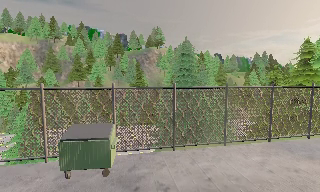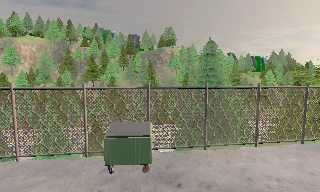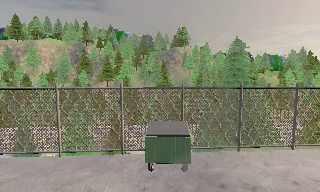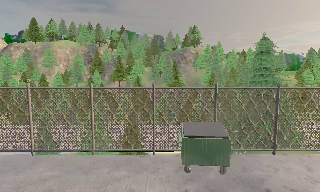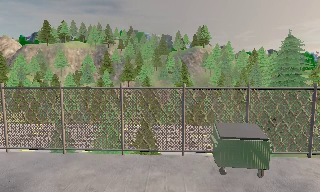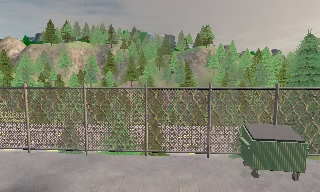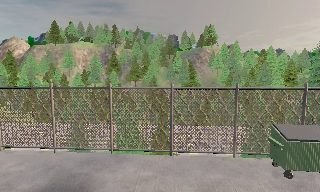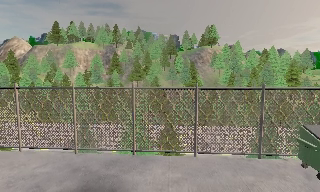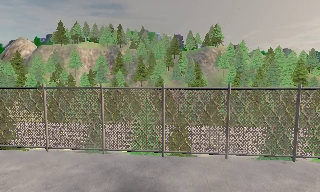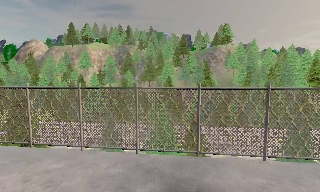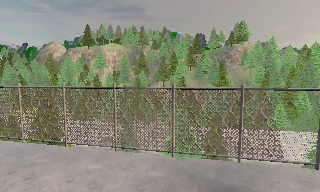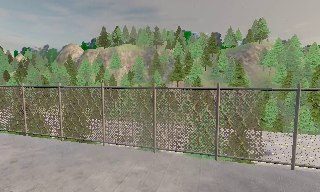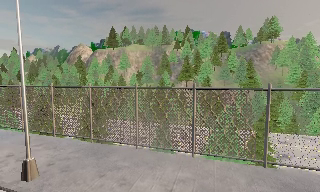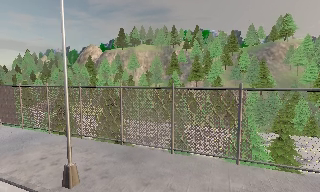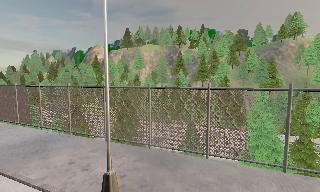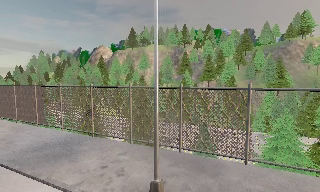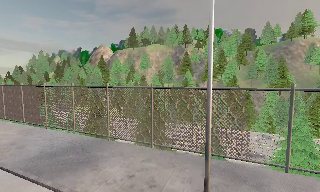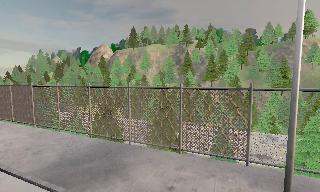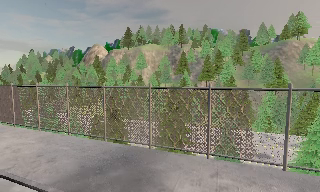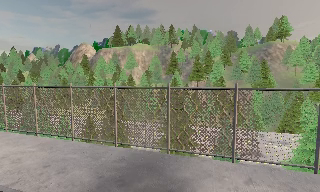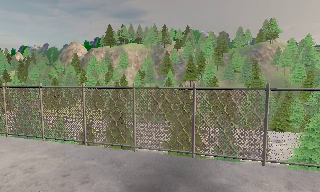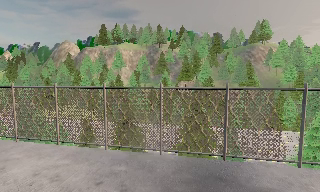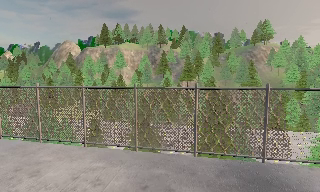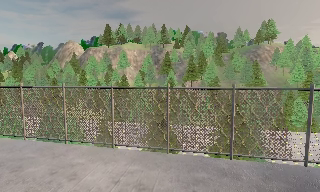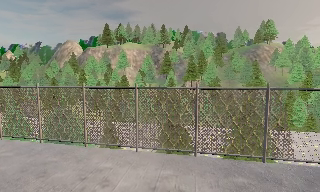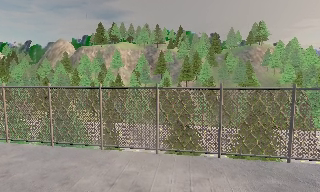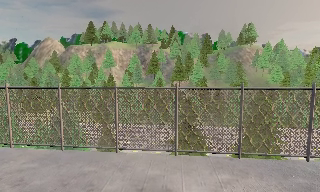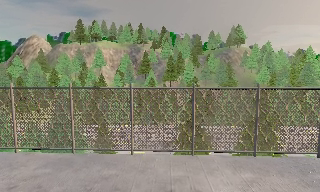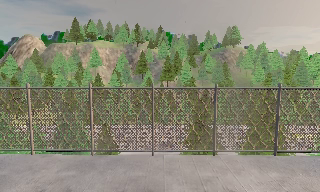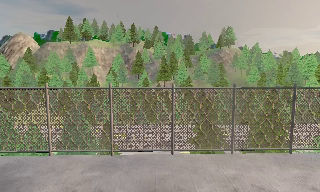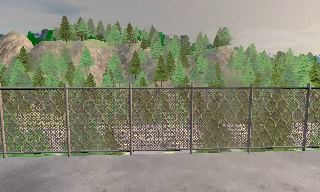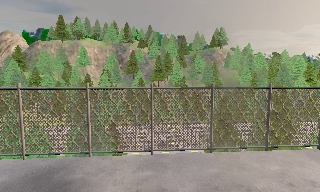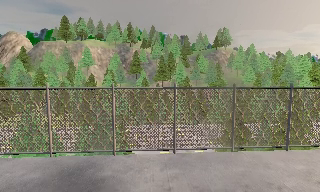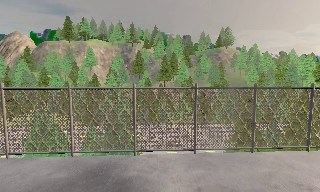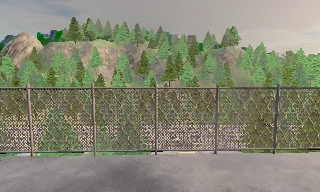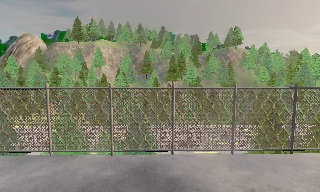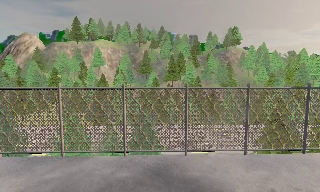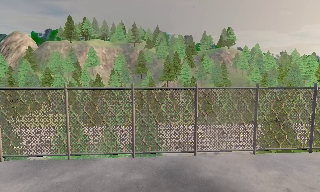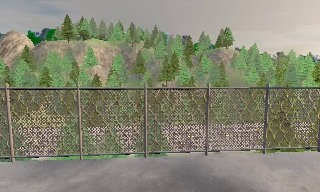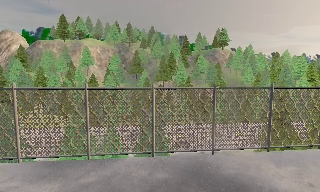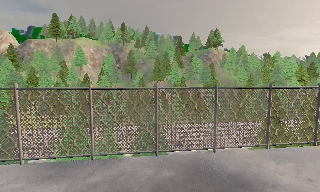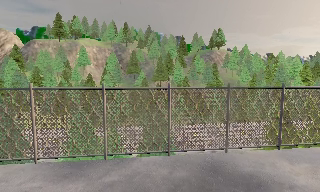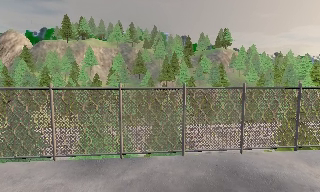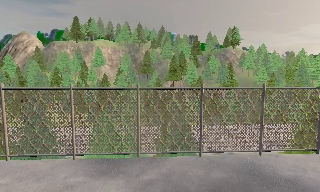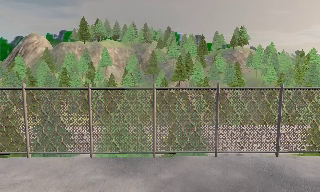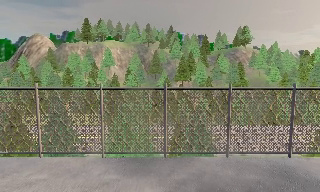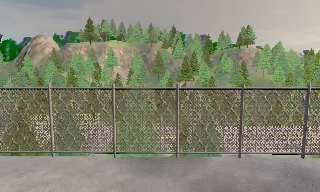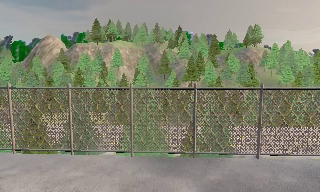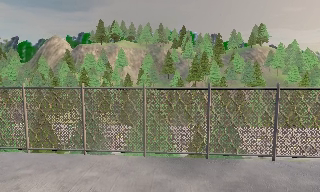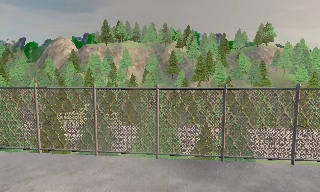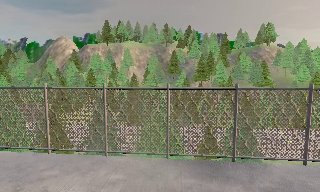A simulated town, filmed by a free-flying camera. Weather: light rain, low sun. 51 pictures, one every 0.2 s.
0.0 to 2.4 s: The scene slides to the right, as the camera pans about 30 degrees to its left. It travels to its left, about 14 m, so close, fixed things drift to the right.
2.4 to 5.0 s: The camera travels to its left, about 19 m, so close, fixed things drift to the right.
5.0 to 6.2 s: The camera pans to its right, which is clockwise from overhead, by about 15 degrees. It travels to its left, about 7 m, so close, fixed things drift to the right.
6.2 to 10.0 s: The camera travels to its left, about 11 m, so close, fixed things drift to the right. It loses speed.
The film runs forward here.
